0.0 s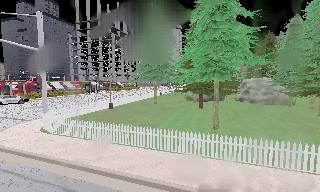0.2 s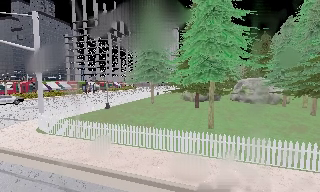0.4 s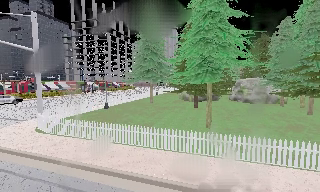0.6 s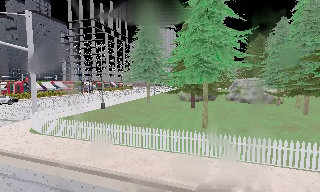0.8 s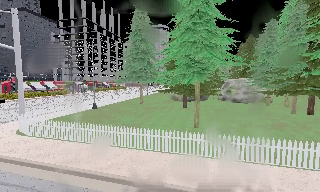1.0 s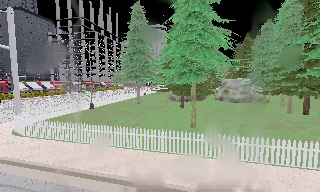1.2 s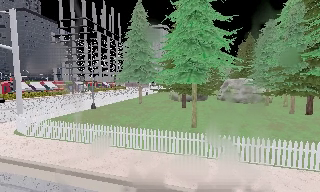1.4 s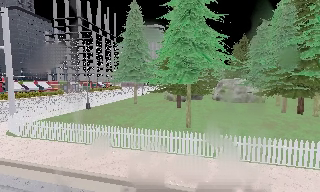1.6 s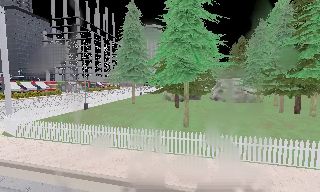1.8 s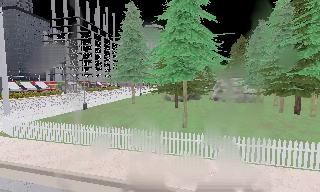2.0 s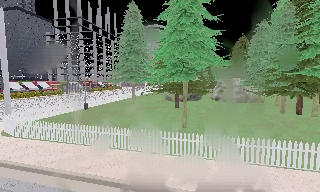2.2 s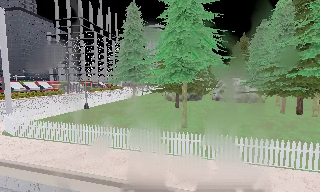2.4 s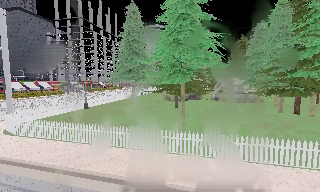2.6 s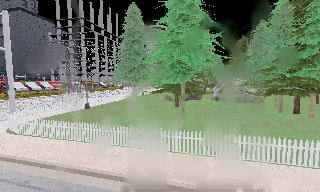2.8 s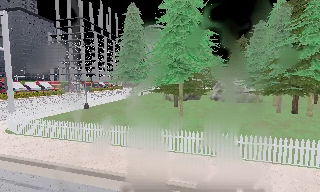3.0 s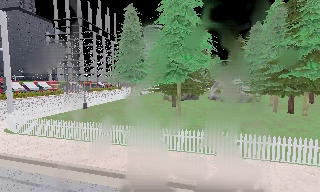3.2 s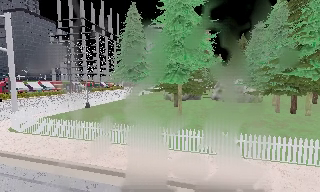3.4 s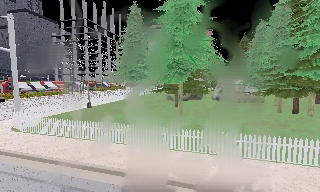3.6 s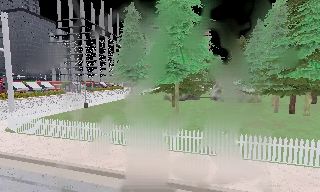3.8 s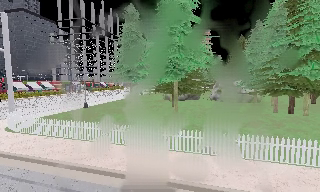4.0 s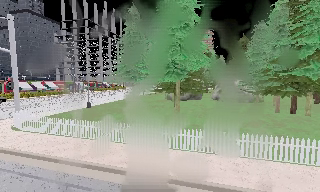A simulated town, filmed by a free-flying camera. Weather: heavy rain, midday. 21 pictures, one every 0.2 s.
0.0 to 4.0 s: The camera travels to its right and backward, about 2 m, so close, fixed things drift to the left.
The film runs backward here.
